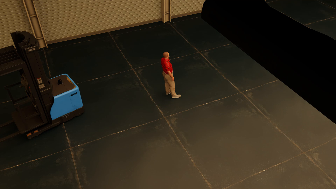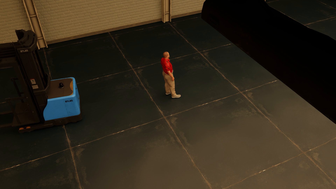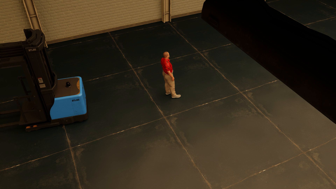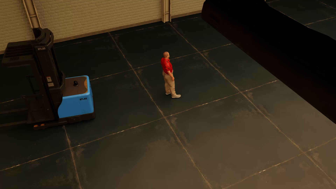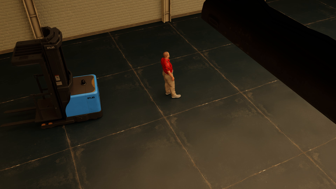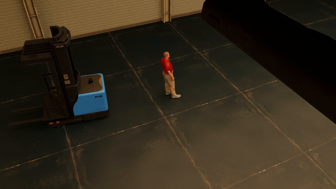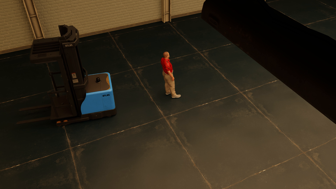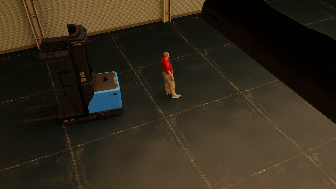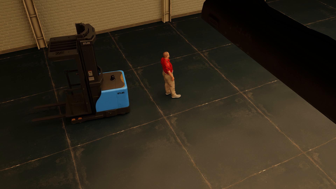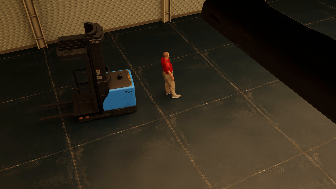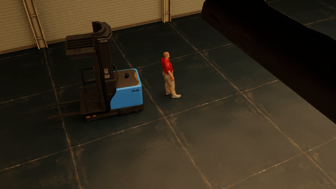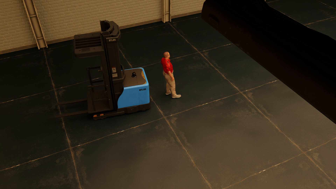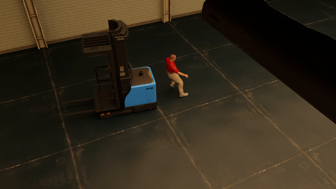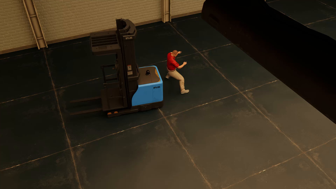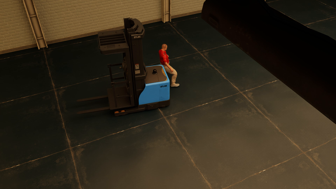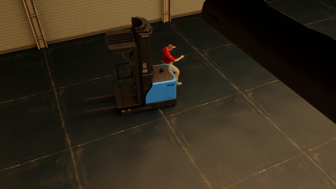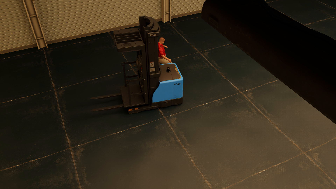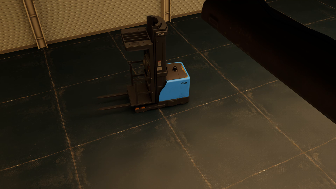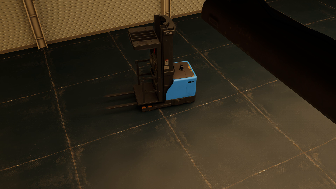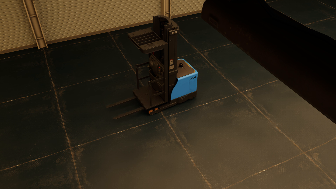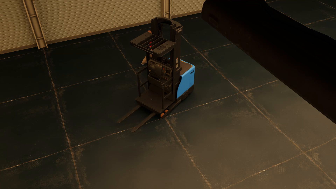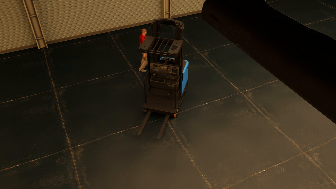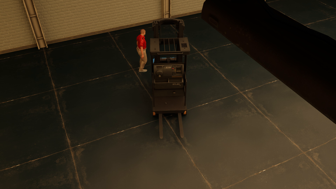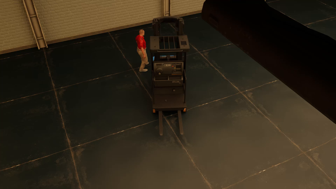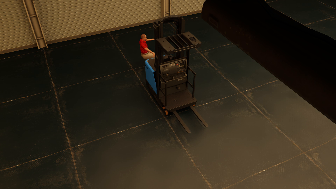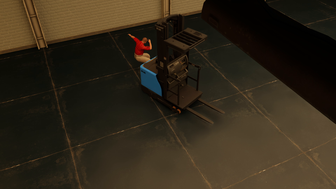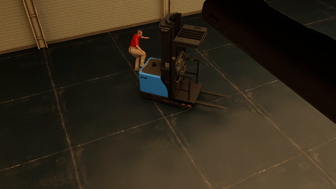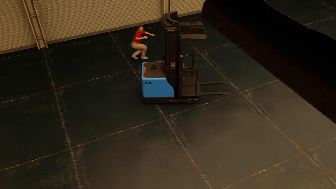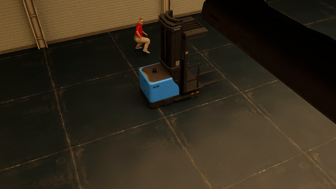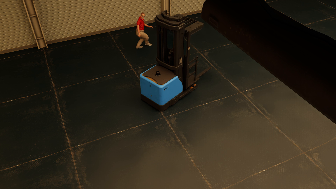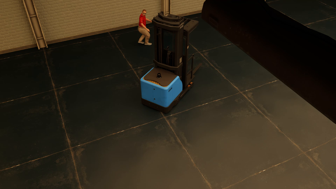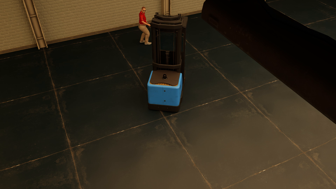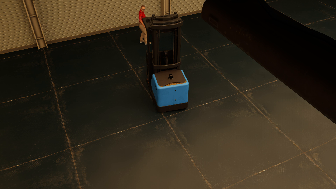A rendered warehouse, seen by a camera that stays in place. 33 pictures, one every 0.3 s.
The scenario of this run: Near miss between a forklift and a person.
